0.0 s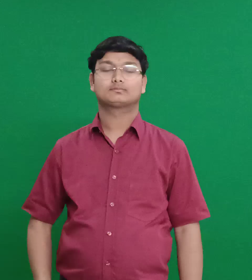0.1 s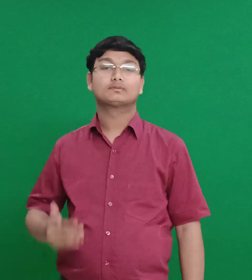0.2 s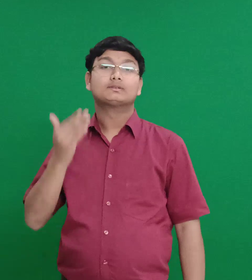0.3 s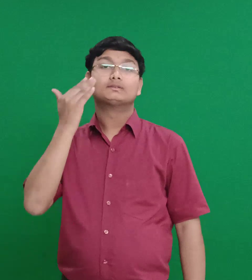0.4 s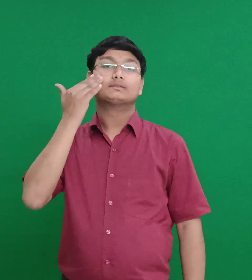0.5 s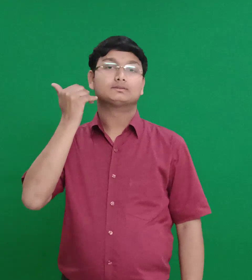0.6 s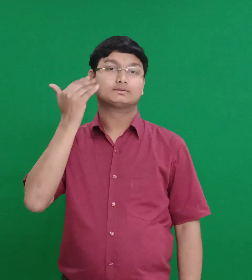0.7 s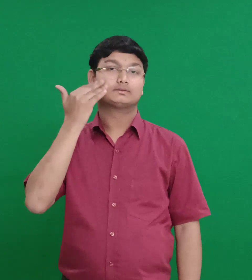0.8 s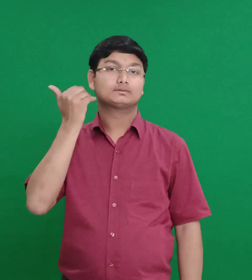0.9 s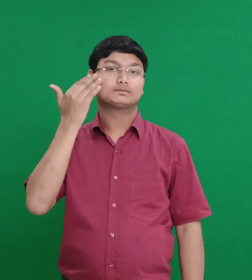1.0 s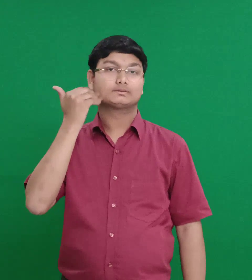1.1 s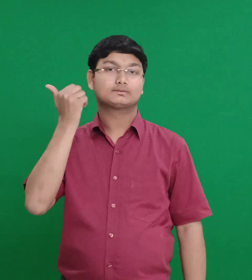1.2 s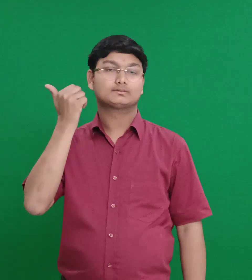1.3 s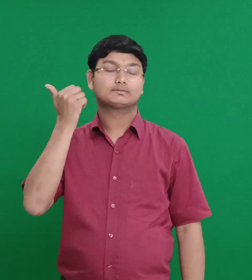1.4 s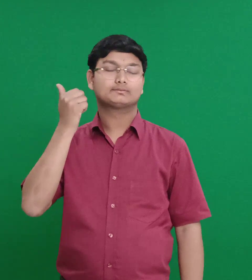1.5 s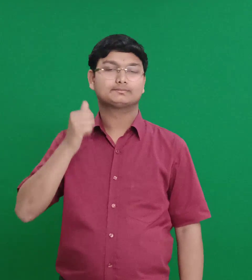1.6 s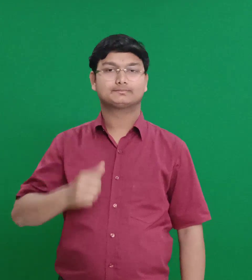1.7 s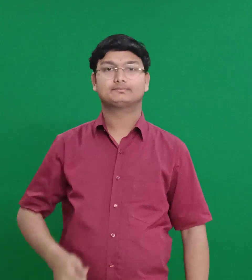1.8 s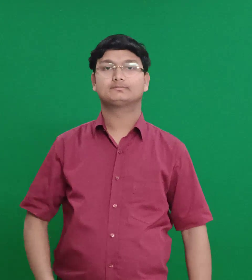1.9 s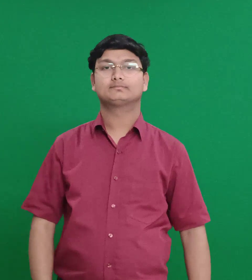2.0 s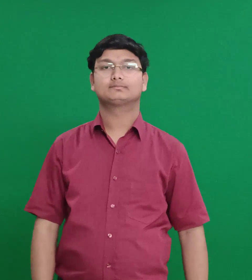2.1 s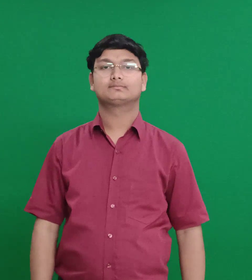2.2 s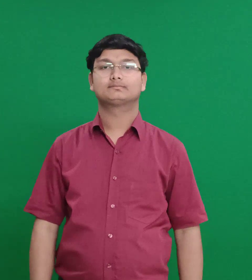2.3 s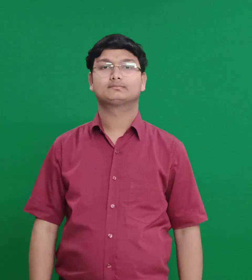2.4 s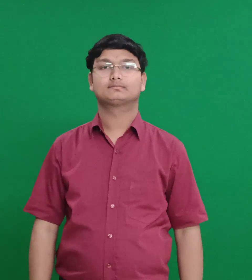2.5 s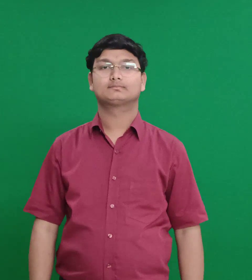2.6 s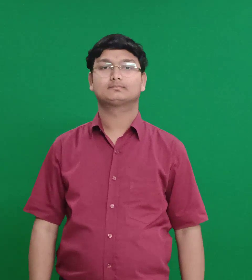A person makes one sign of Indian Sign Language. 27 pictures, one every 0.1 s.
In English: jedaiah
